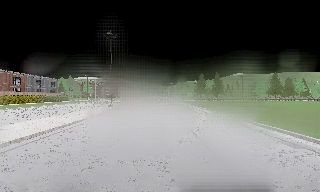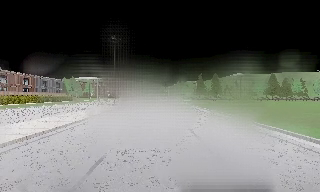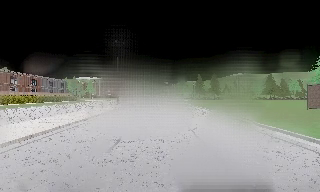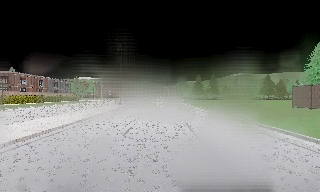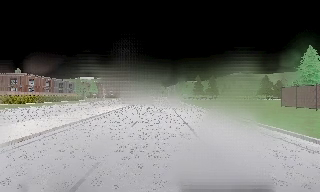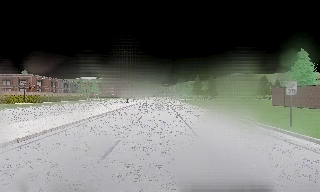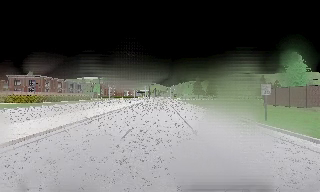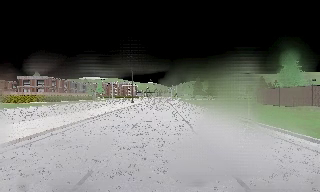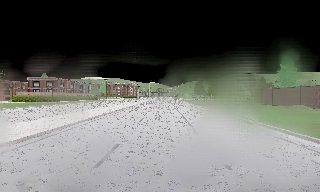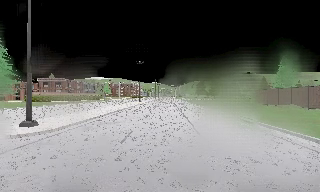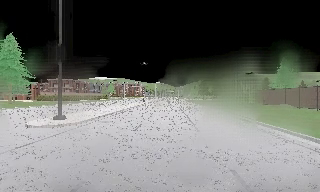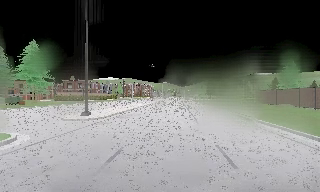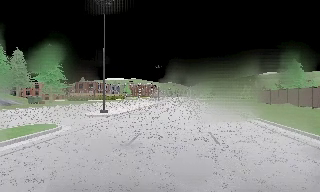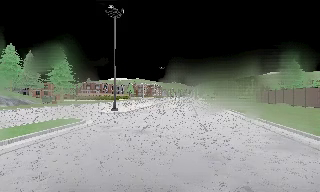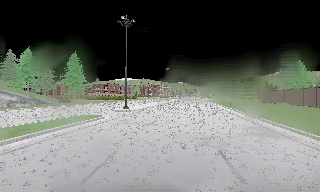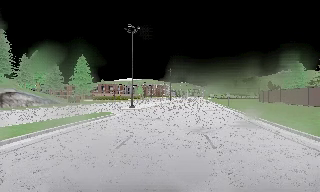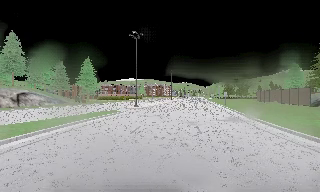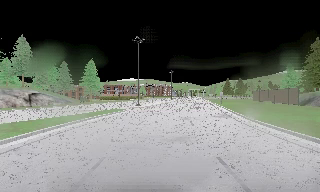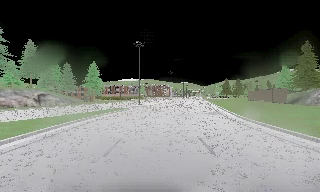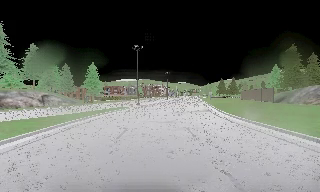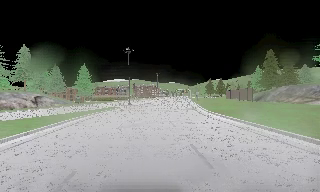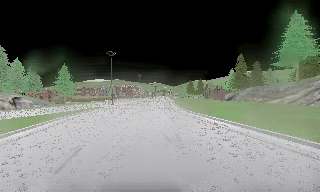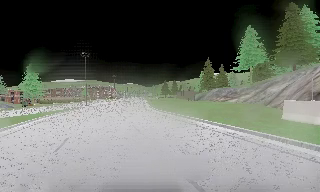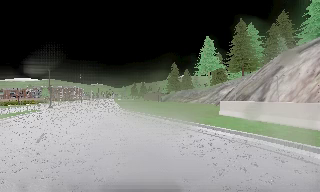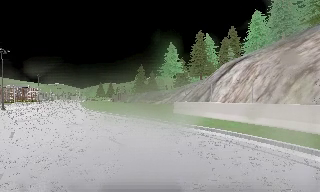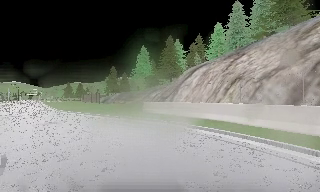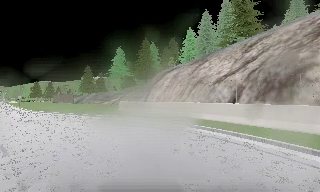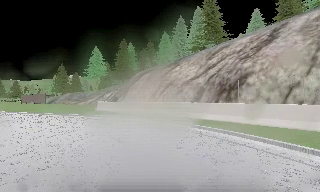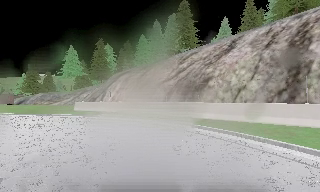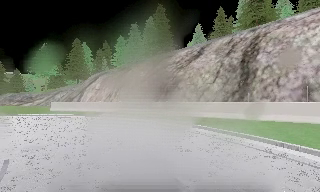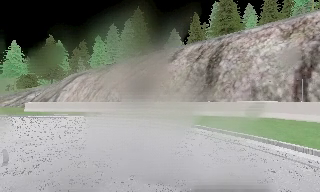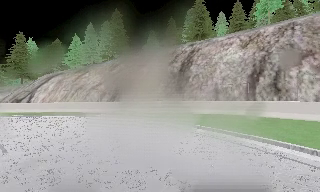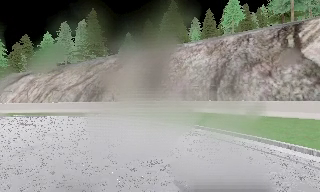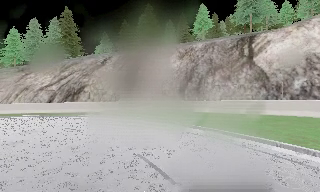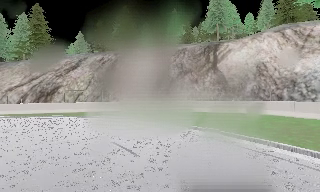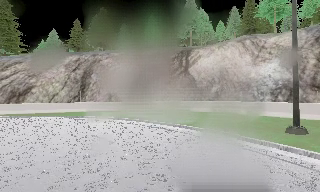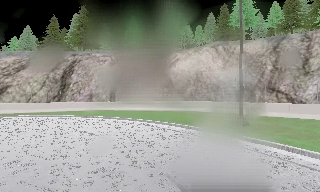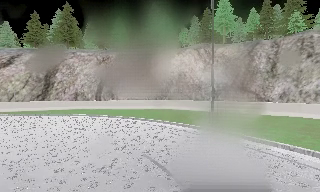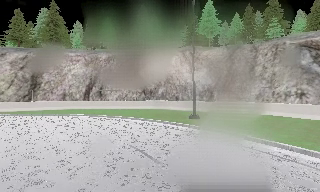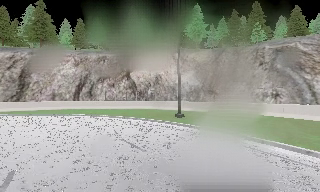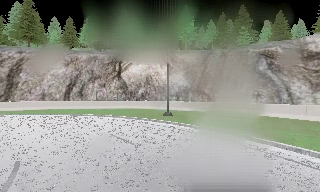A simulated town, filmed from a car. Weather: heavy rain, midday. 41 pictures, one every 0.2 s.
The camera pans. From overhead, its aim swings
clockwise.
The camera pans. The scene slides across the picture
to the left.
0.0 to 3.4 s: The camera pans to its left, which is counterclockwise from overhead, by about 15 degrees. It travels backward, about 40 m, so what stands in front gets smaller.
3.4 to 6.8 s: The camera swings to its right by about 120 degrees, and the scene slides to the left. It travels backward, about 35 m.
6.8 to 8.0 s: The scene slides to the left, as the camera pans about 30 degrees to its right. It travels backward, about 8 m, so what stands in front gets smaller. It loses speed.
The film runs backward here.
